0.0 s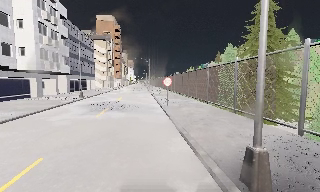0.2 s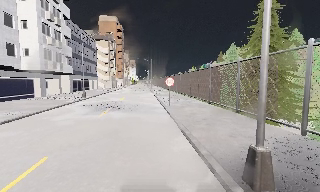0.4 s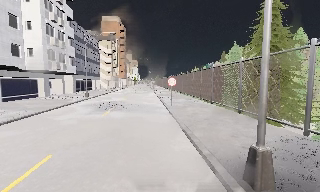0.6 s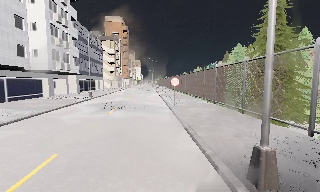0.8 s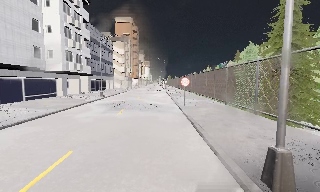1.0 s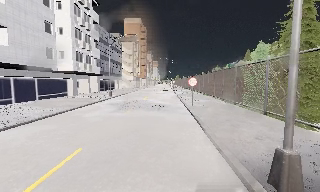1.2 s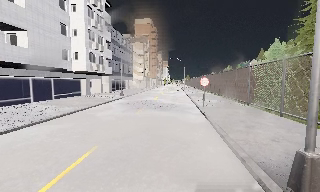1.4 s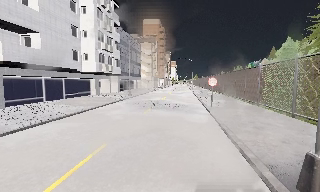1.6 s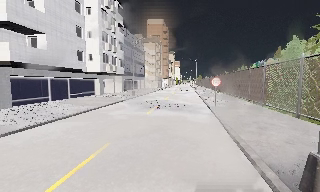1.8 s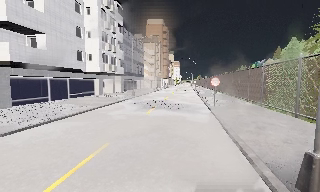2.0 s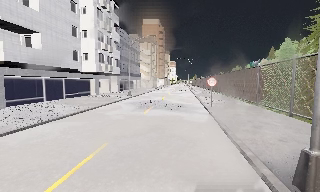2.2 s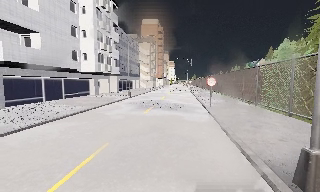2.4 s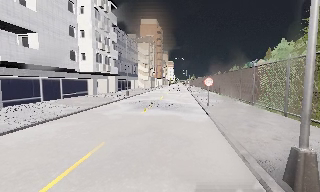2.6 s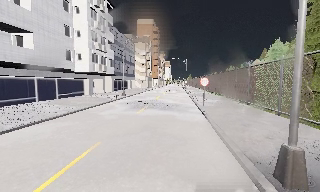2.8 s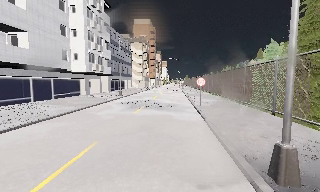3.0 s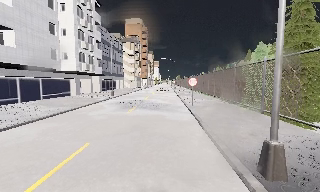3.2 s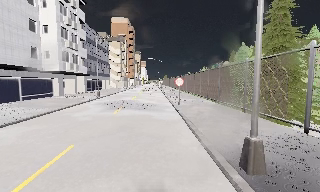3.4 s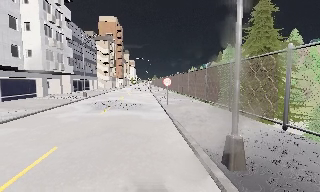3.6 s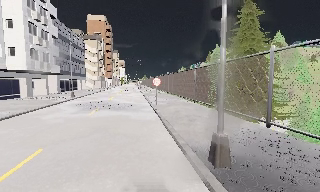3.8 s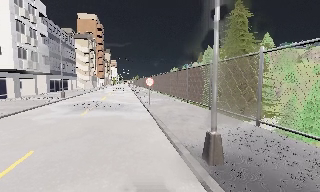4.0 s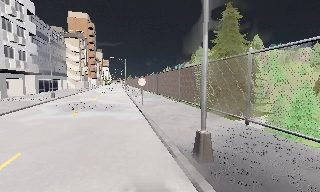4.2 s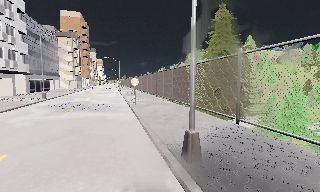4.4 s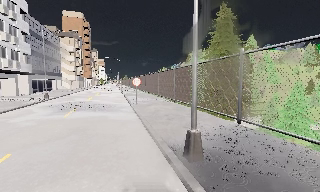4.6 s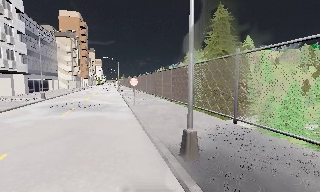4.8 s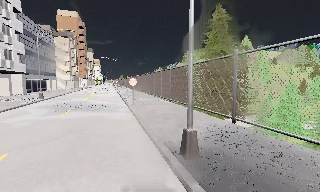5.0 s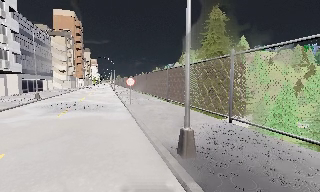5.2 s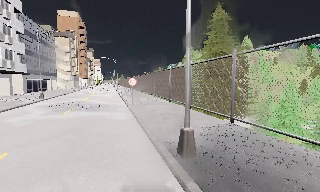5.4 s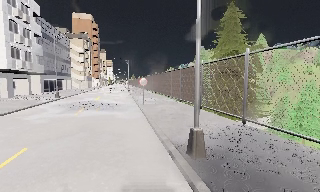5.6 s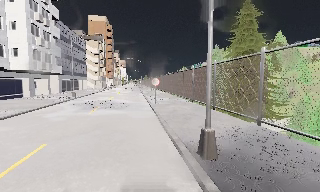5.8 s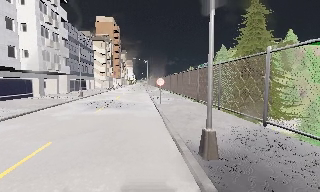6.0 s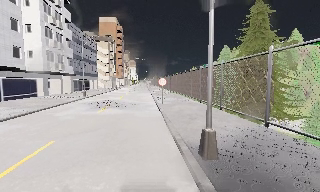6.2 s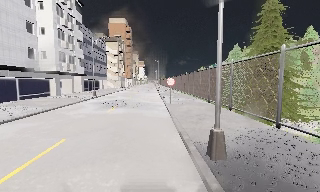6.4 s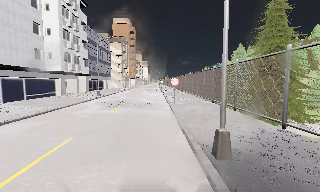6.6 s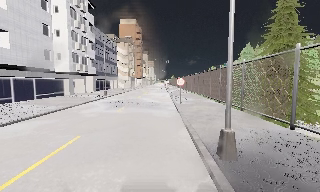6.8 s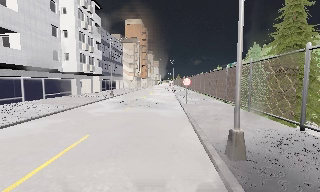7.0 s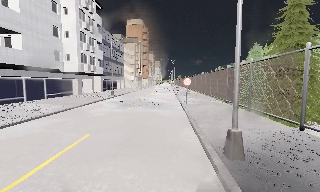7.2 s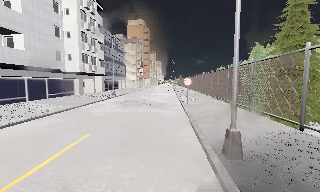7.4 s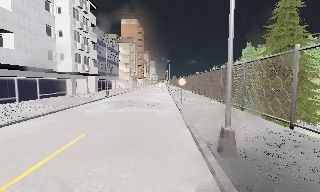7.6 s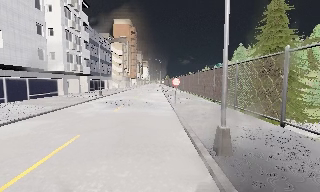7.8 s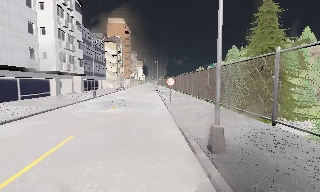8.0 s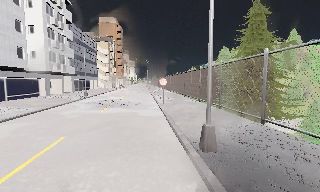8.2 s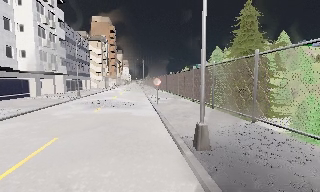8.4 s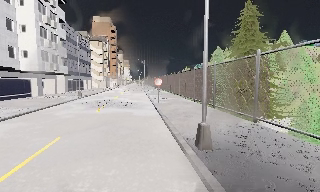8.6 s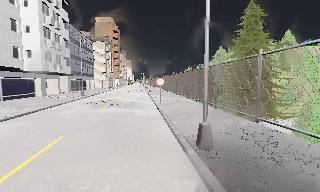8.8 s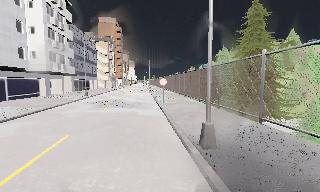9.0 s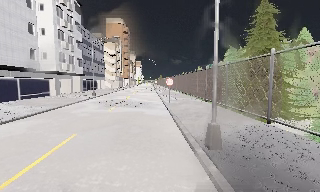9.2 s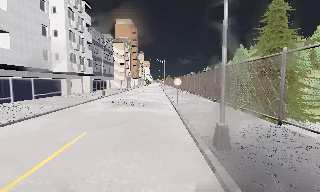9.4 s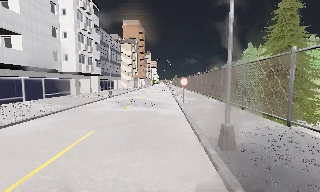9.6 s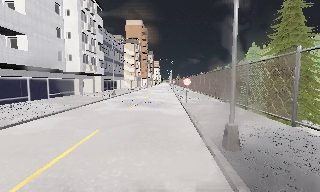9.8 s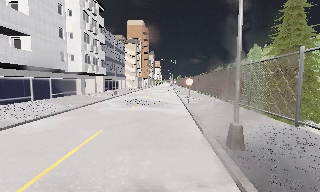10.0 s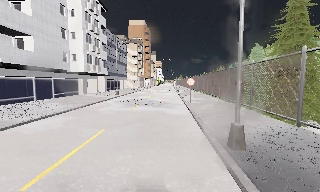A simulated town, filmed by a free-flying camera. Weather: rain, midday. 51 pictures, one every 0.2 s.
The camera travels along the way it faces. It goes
backward.
0.0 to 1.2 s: The camera swings to its left by about 10 degrees, and the scene slides to the right.
1.2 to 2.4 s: The camera shifts only a little, or ends up much as it began.
2.4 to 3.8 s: The scene slides to the left, as the camera pans about 20 degrees to its right.
3.8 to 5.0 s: The camera shifts only a little, or ends up much as it began.
5.0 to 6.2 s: The camera pans to its left, which is counterclockwise from overhead, by about 15 degrees.
6.2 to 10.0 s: The camera travels backward, about 1 m, so what stands in front gets smaller.
The film runs backward here.
